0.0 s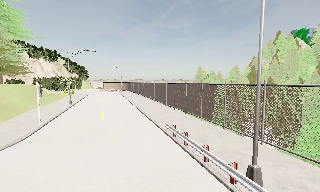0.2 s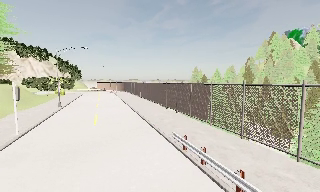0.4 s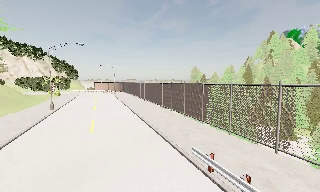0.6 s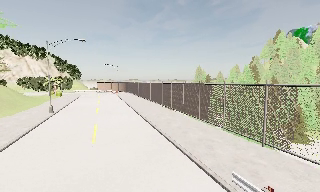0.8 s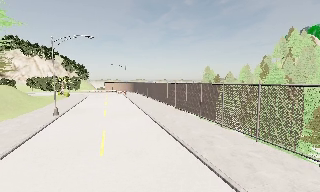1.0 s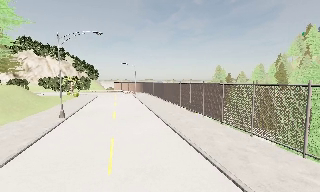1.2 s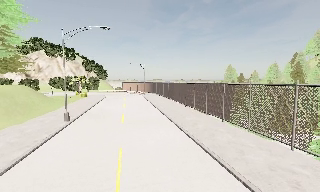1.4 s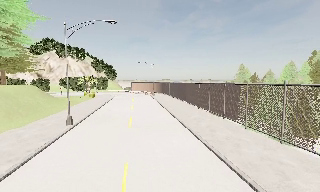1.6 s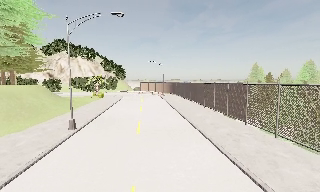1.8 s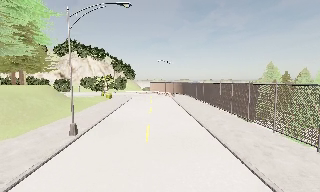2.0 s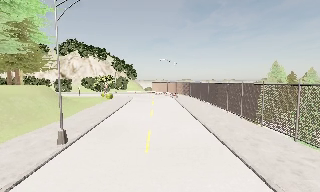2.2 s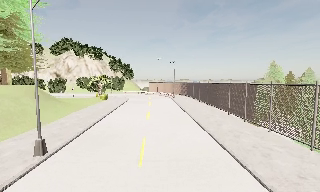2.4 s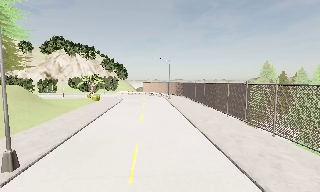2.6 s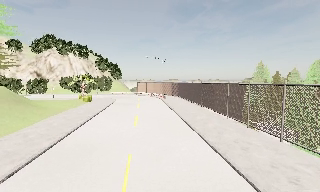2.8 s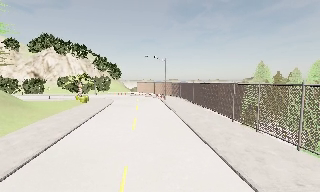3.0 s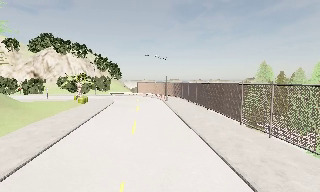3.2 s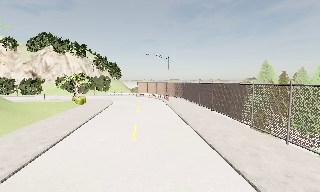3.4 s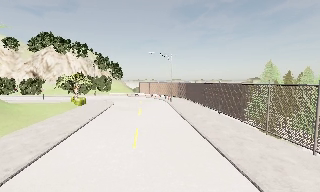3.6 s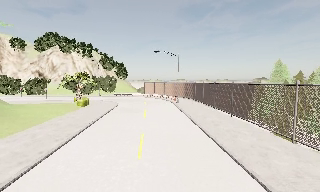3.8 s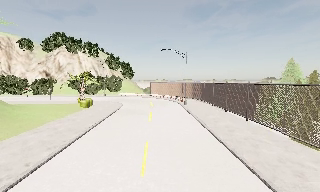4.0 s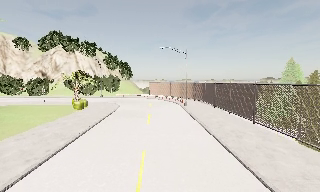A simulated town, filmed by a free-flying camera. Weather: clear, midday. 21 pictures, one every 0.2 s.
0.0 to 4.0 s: The camera pans to its left, which is counterclockwise from overhead, by about 15 degrees. It travels forward, about 30 m, so what stands in front looms larger. It loses speed.
The film runs forward here.
